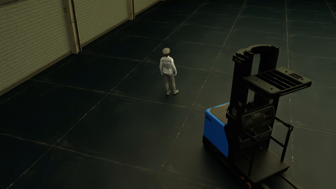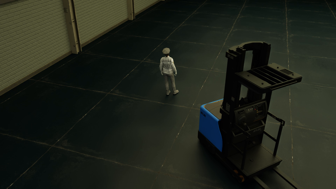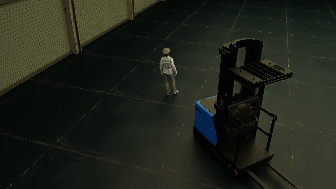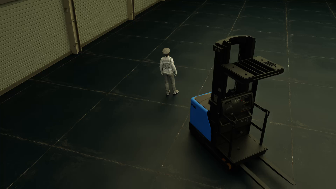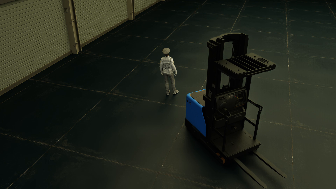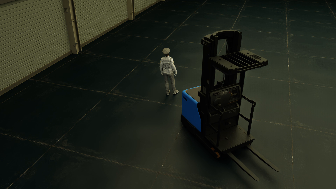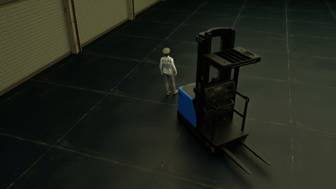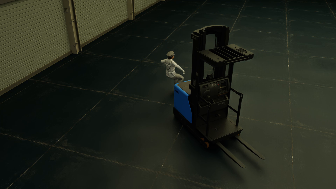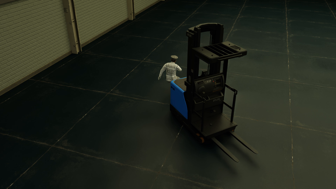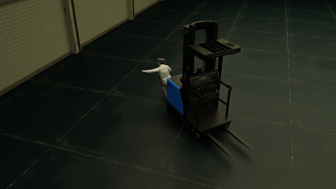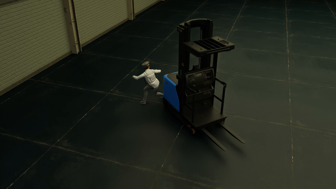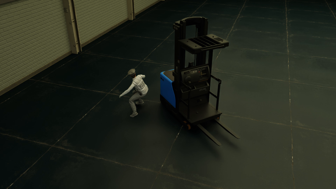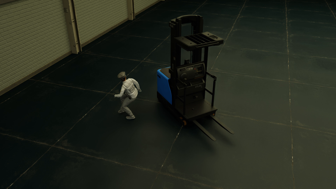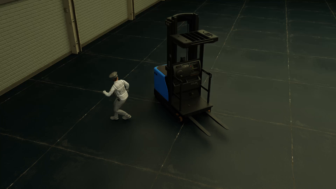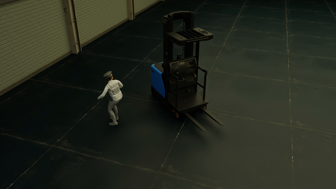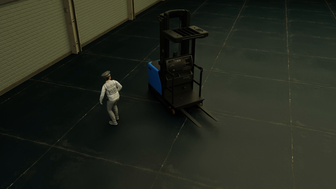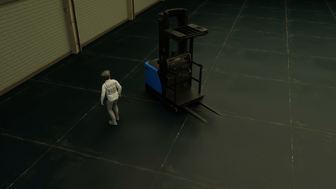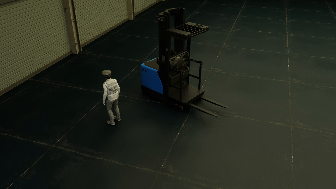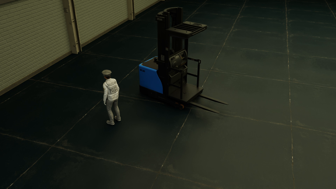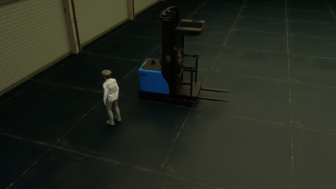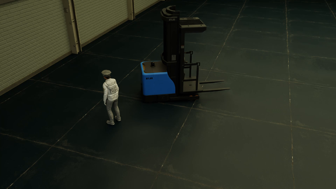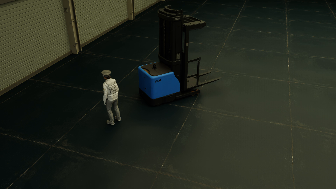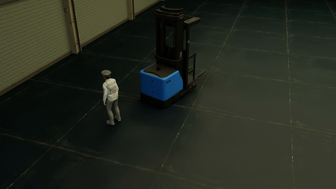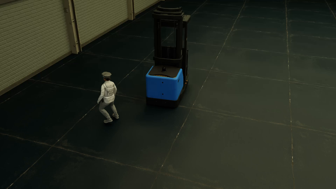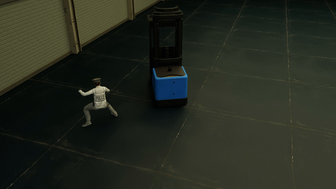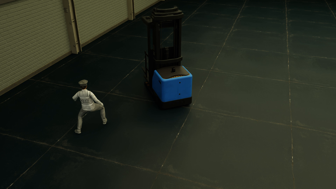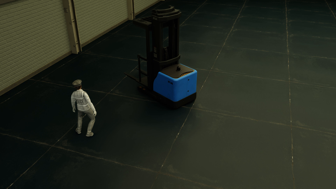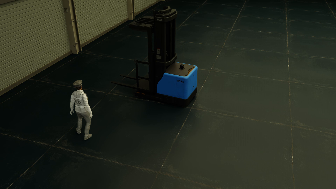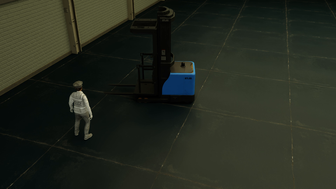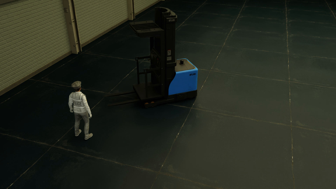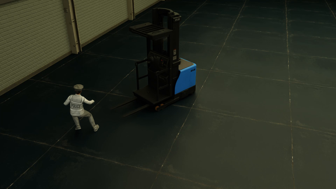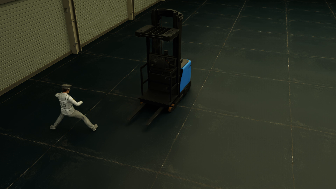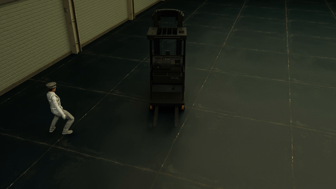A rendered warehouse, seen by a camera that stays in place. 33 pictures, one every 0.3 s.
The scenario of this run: Near miss between a forklift and a person.
